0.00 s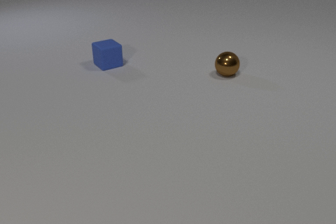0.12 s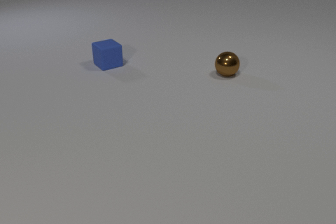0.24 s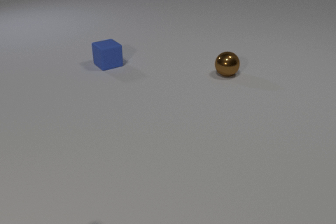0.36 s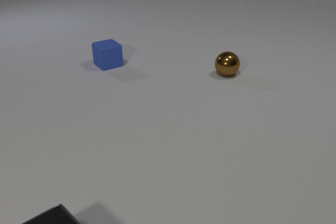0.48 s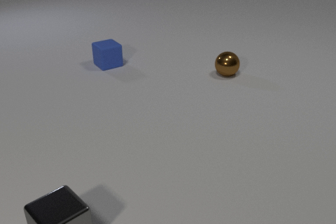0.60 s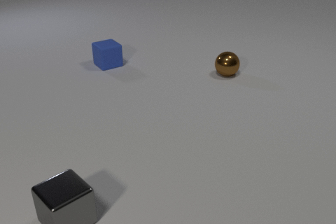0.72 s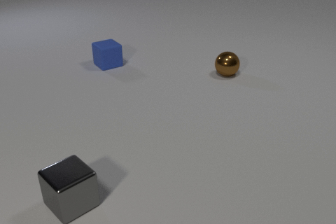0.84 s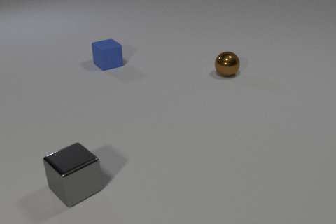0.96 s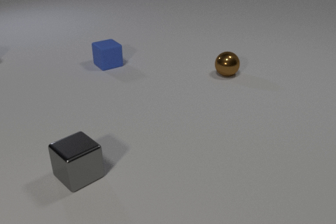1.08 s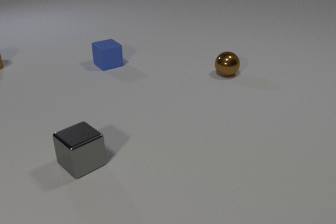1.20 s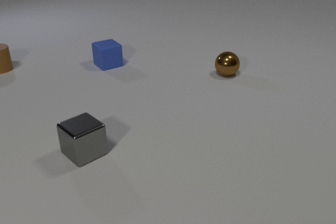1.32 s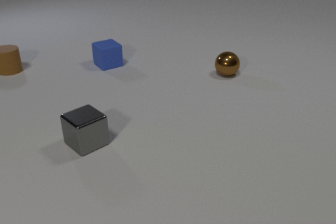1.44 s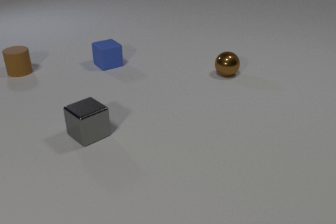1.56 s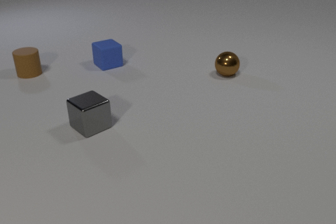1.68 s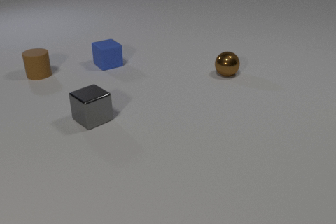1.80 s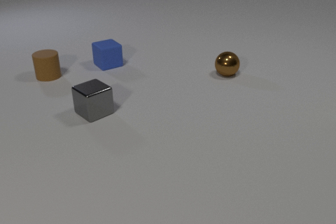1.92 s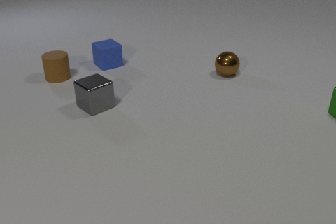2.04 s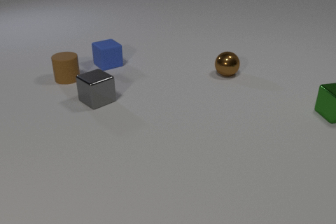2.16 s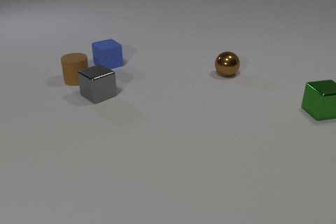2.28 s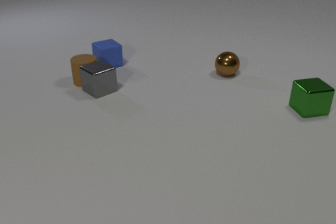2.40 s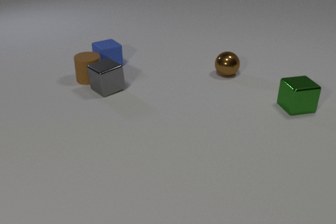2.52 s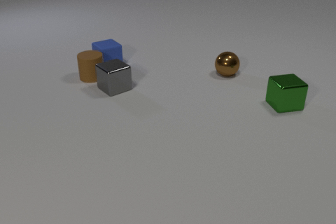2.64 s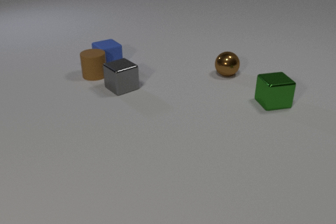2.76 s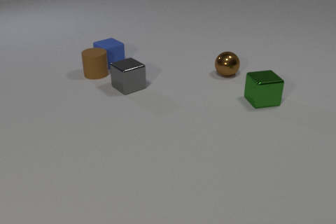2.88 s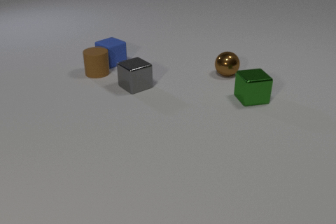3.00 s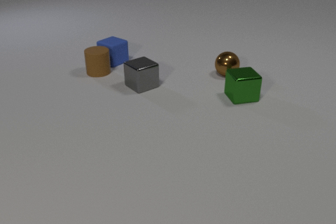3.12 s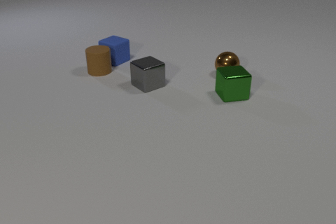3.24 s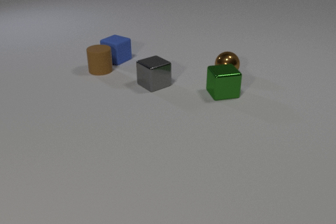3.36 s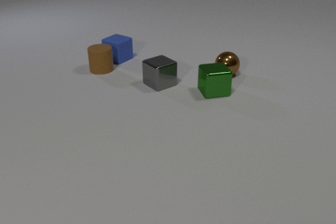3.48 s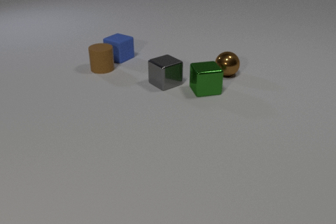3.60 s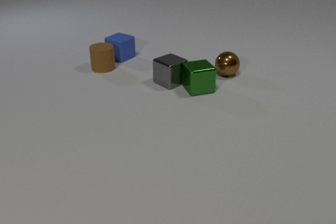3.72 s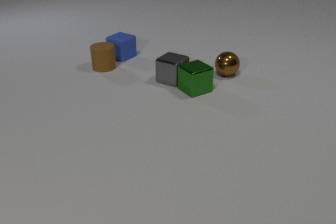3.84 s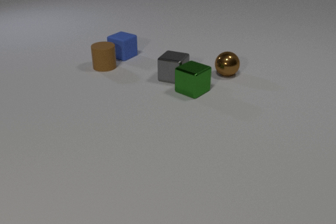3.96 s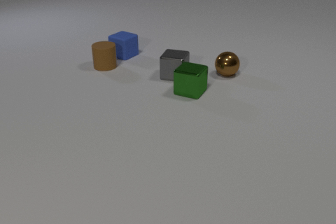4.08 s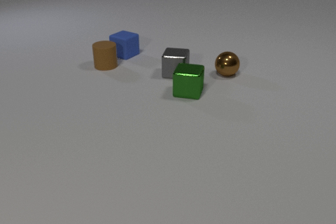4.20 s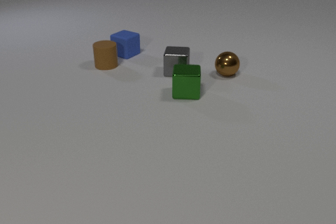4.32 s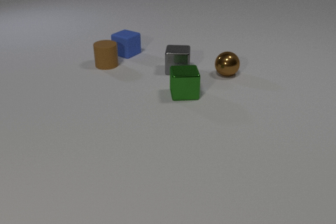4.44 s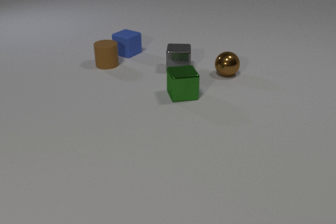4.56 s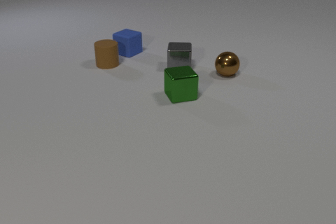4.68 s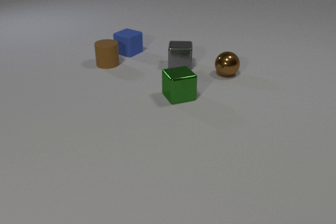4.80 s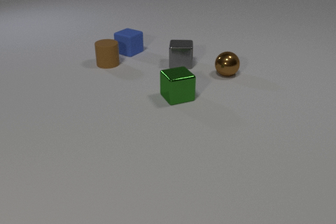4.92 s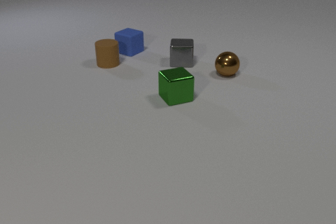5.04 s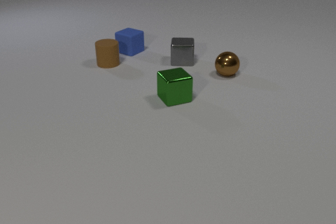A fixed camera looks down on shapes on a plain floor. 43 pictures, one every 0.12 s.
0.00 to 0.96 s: The gray metal cube comes in at the bottom edge, slides away from the camera.
0.96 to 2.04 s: The gray metal cube slides away from the camera. The brown rubber cylinder comes in at the left edge, slides to the right and toward the camera. The green metal cube comes in at the right edge, slides to the left.
2.04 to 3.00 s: The gray metal cube slides to the right and away from the camera. The brown rubber cylinder slides to the right. The green metal cube slides to the left. The blue rubber cube slides away from the camera and to the right. The gray metal cube and the brown rubber cylinder collide. The brown rubber cylinder and the blue rubber cube collide.
3.00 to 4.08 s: The gray metal cube slides to the right and away from the camera, spins so that its near face slides to the right, counterclockwise seen from above. The brown rubber cylinder slides away from the camera and to the right. The green metal cube slides to the left, spins so that its near face slides to the right, counterclockwise seen from above. The blue rubber cube slides away from the camera and to the right. The gray metal cube and the green metal cube collide.
4.08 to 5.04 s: The gray metal cube slides away from the camera. The brown rubber cylinder slides away from the camera. The green metal cube slides to the left and toward the camera, spins counterclockwise seen from above by about 30 degrees, its near face sliding to the right. The blue rubber cube slides away from the camera and to the right.
How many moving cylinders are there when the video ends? 1.
Are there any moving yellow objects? no.
How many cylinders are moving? 1.
